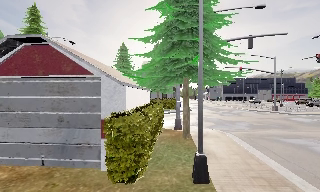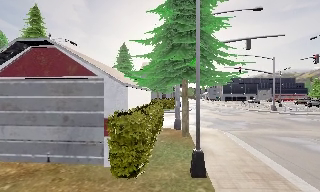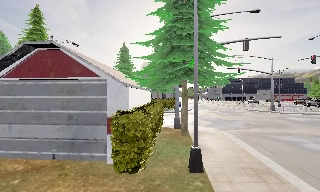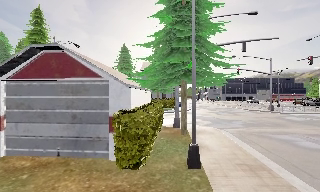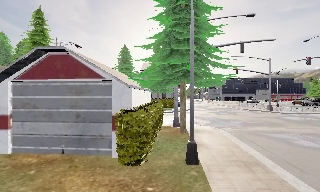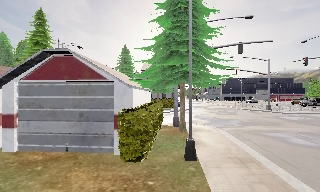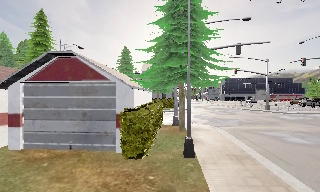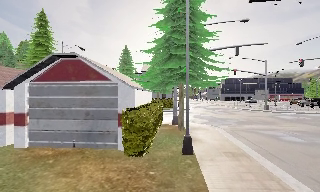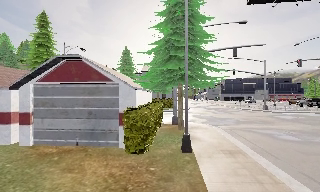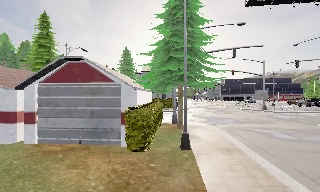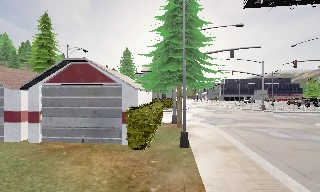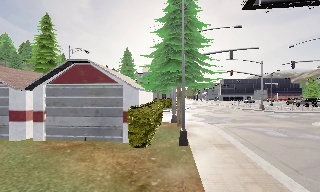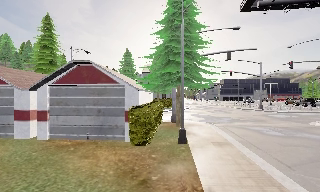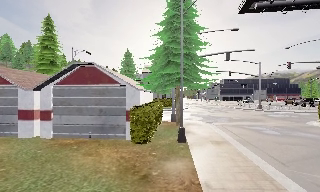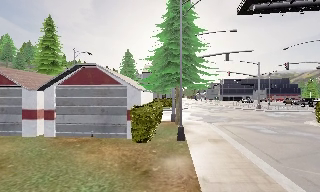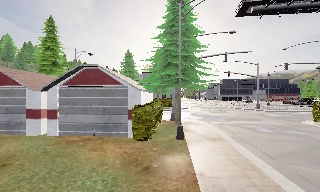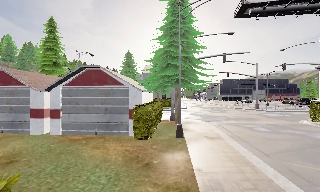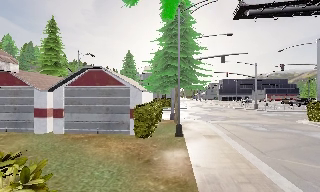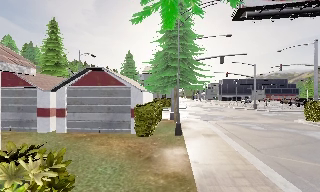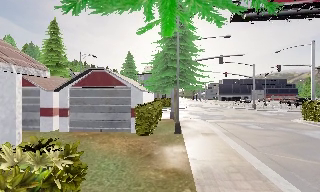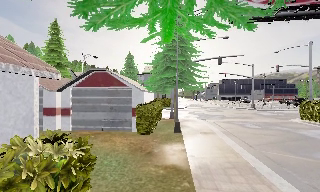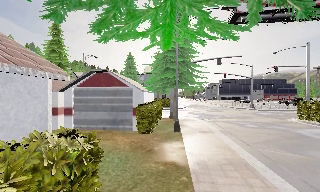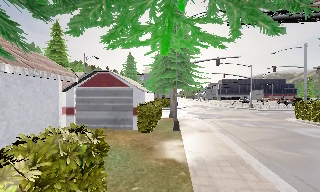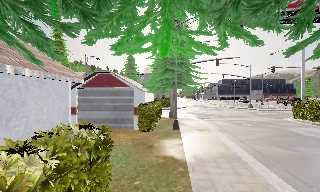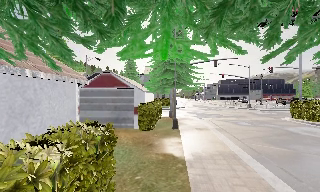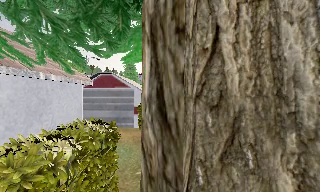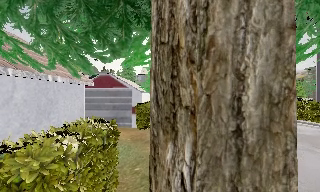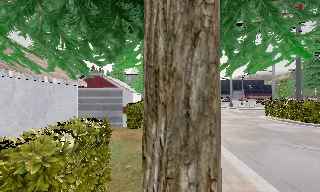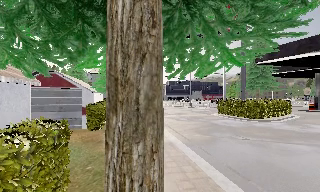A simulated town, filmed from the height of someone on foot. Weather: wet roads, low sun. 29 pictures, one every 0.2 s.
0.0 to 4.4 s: The camera travels backward, about 6 m, so what stands in front gets smaller.
4.4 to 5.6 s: The camera pans to its right, which is clockwise from overhead, by about 20 degrees. It travels backward, about 1.5 m, so what stands in front gets smaller.
The film runs backward here.
